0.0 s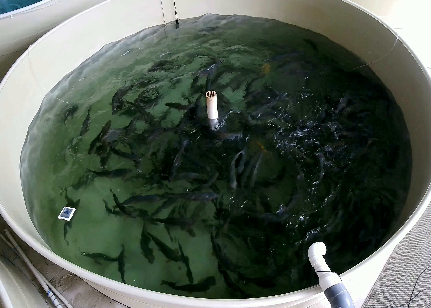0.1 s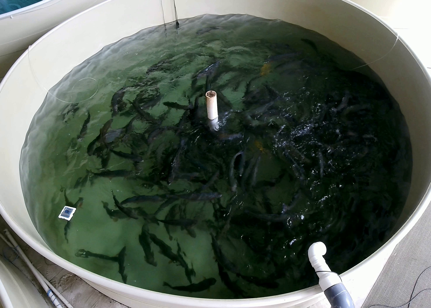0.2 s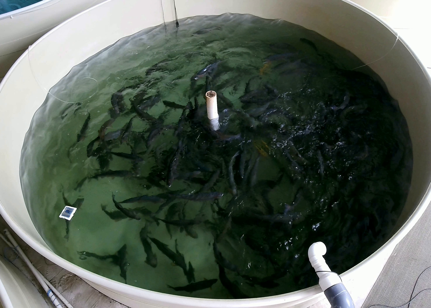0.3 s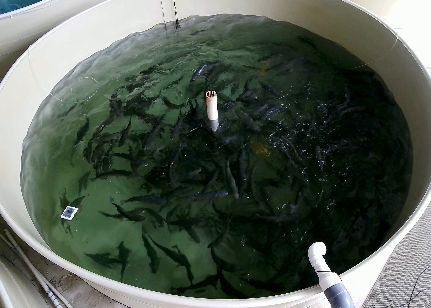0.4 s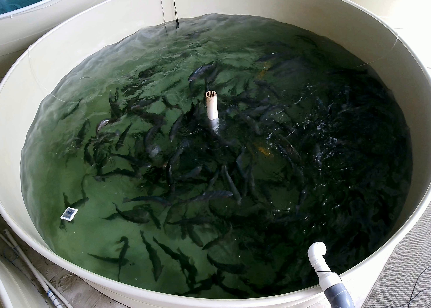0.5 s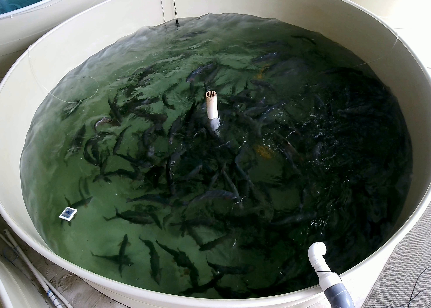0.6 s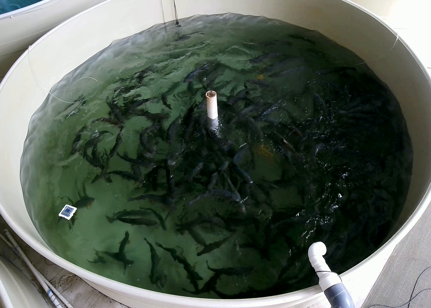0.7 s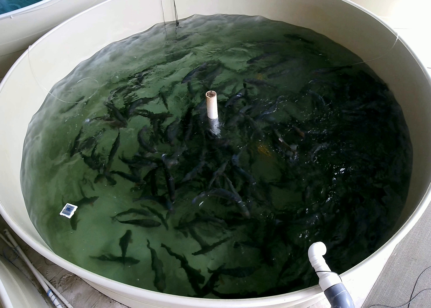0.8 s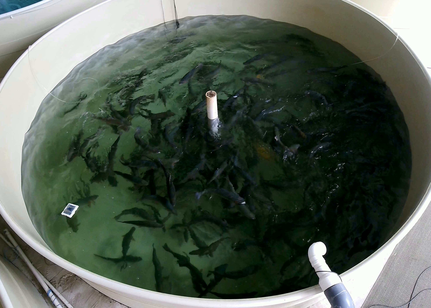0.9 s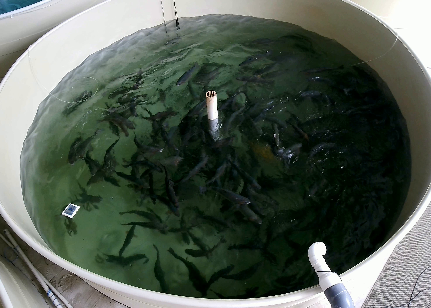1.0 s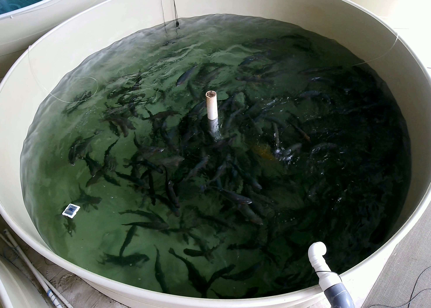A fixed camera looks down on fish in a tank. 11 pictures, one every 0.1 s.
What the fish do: Weak feeding.
